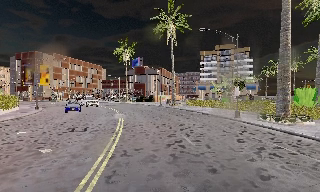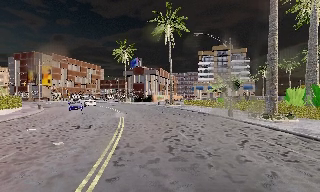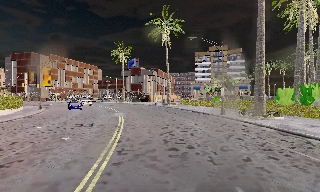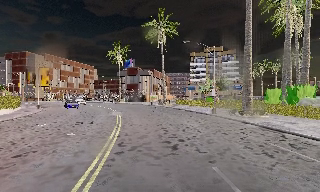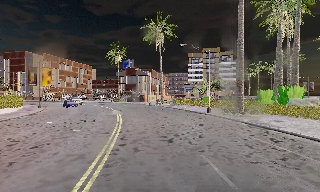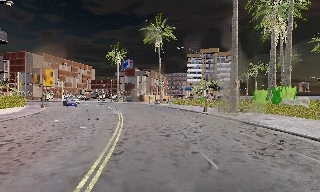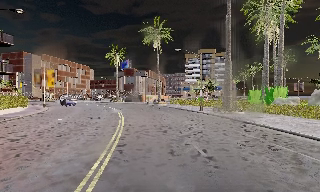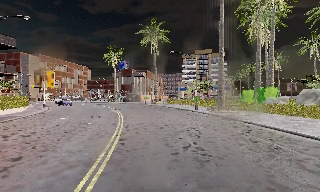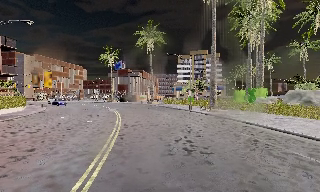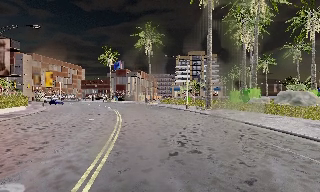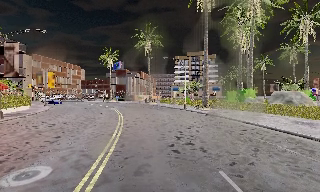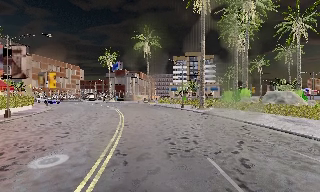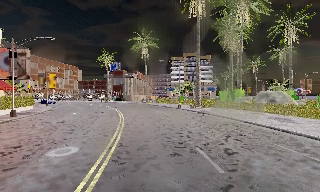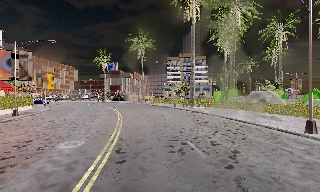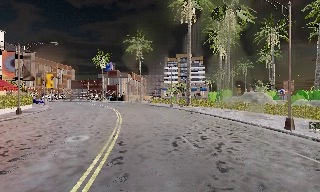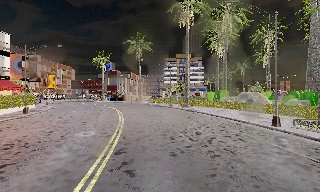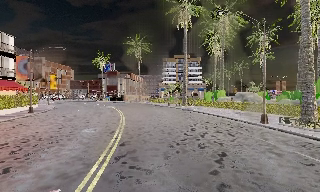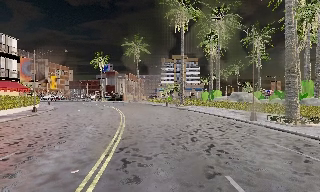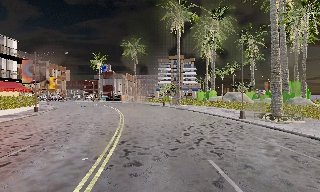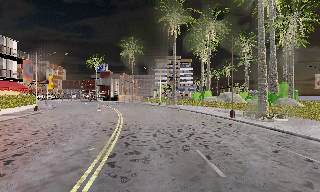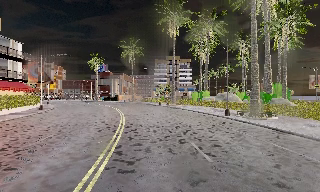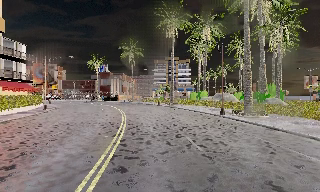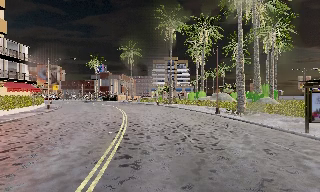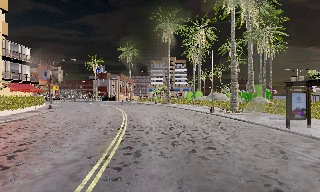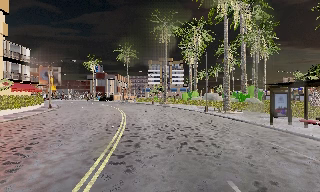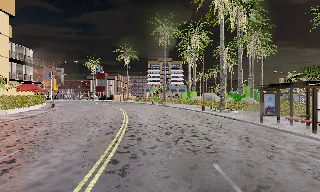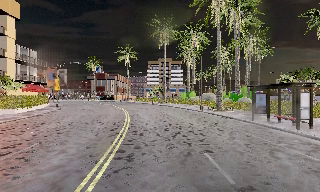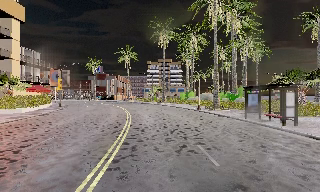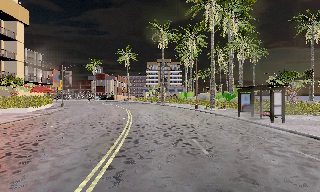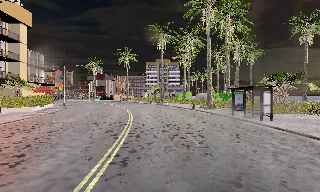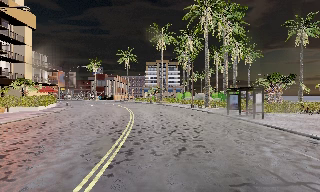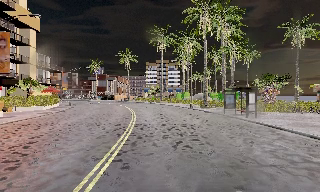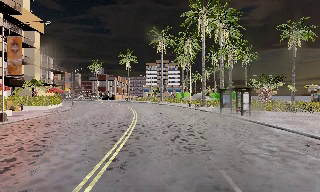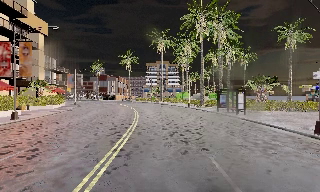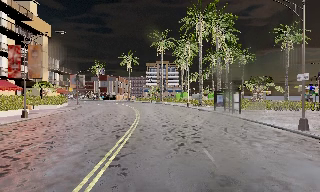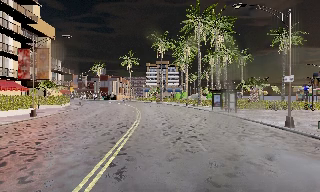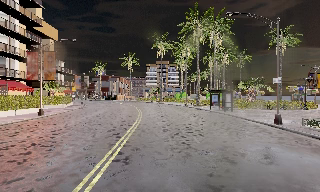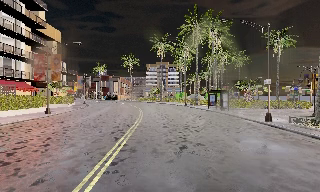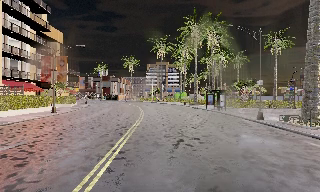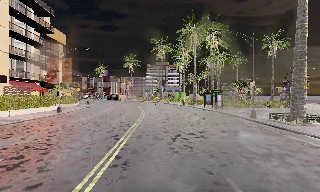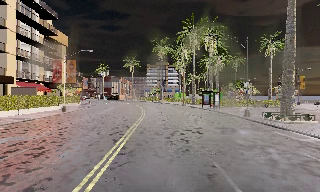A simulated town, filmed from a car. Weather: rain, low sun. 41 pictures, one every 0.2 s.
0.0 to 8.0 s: The scene slides to the left, as the camera pans about 20 degrees to its right. It travels backward, about 40 m, so what stands in front gets smaller.
The film runs backward here.
